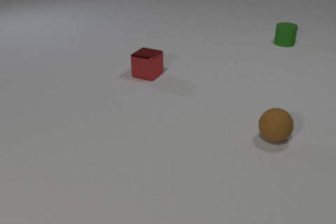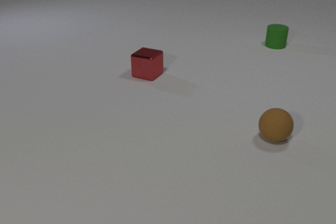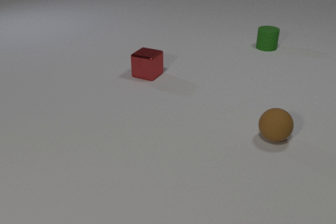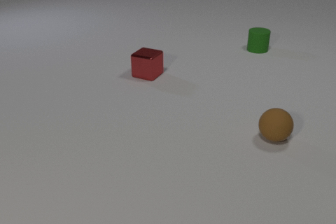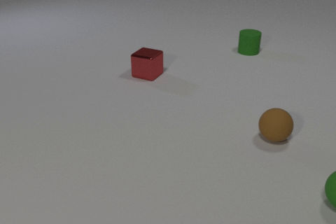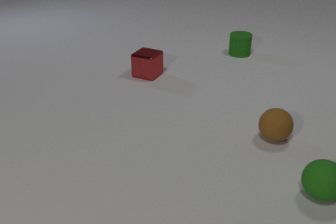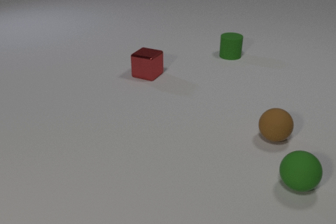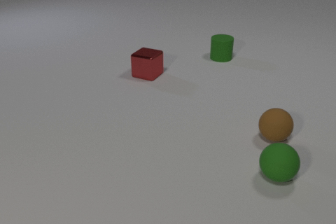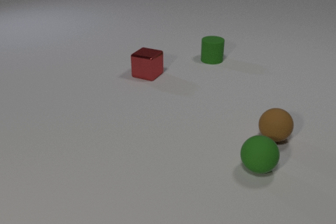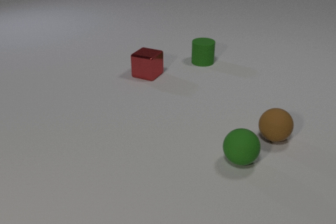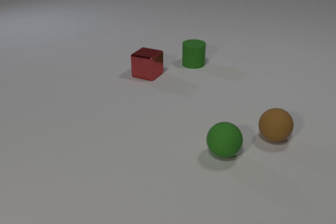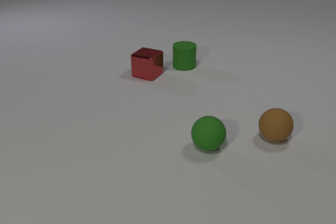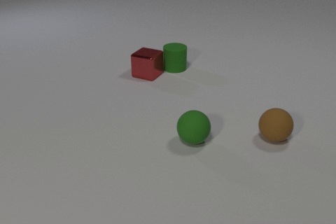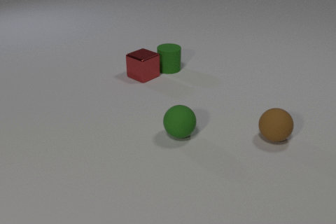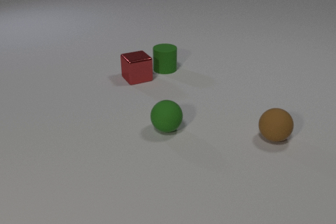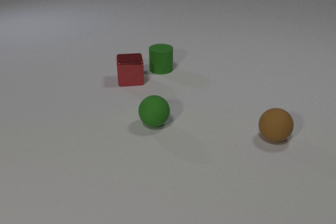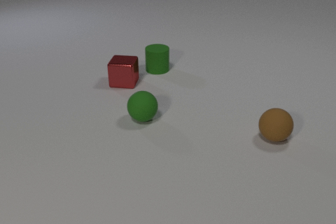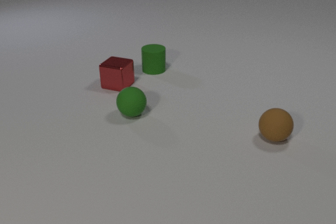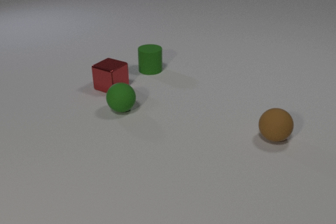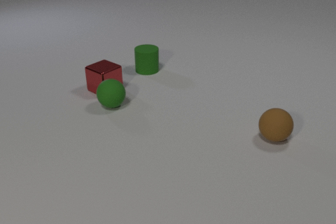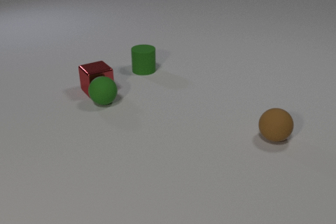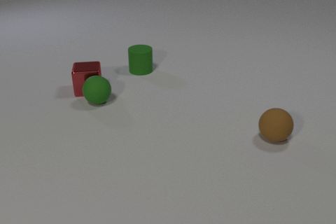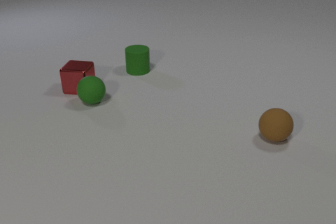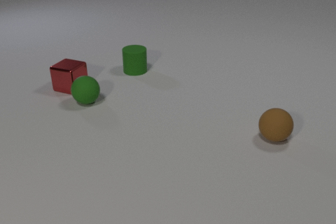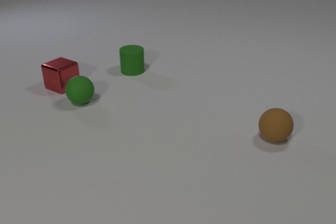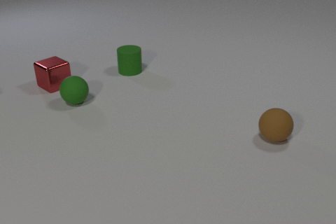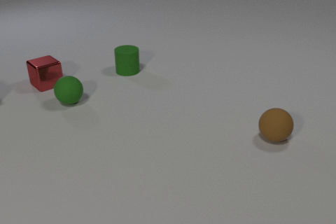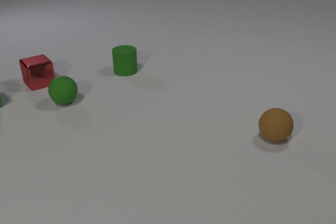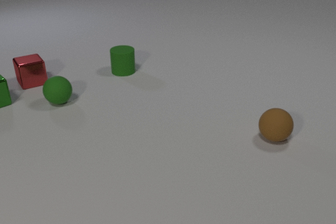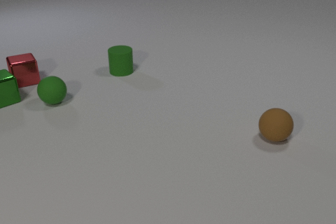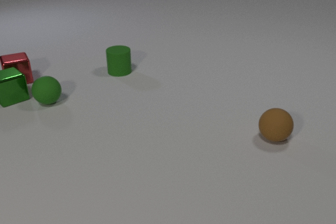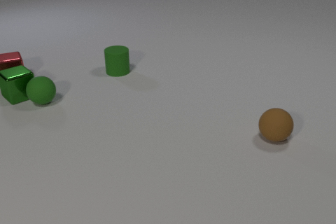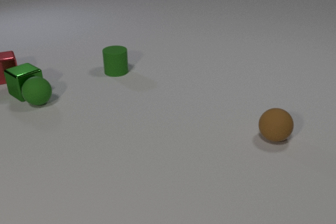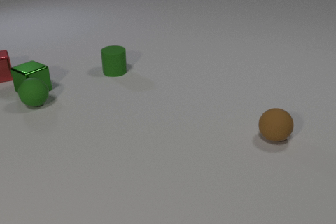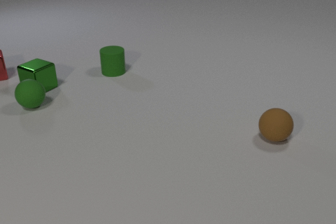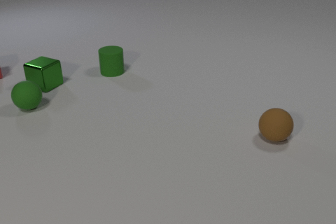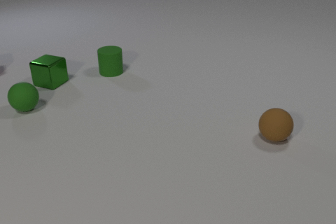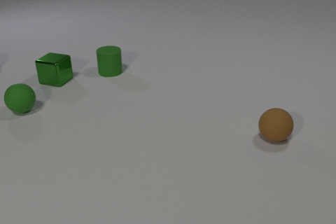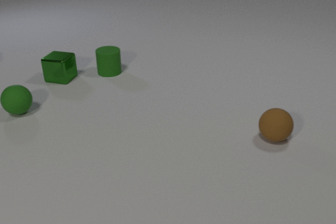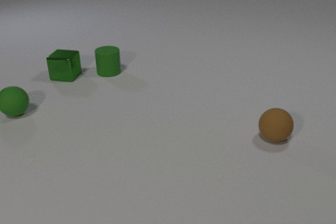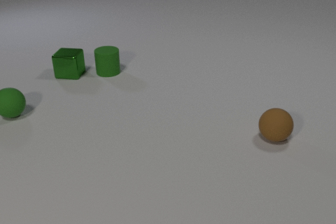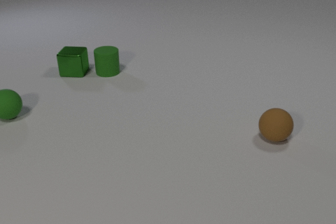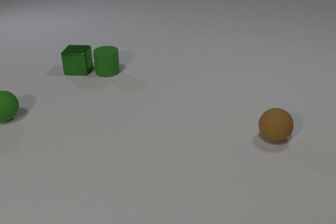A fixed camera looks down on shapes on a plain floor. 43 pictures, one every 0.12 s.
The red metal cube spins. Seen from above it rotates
clockwise.
The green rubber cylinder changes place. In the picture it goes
to the left.
0.00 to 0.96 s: The green rubber cylinder slides to the left and toward the camera. The green rubber sphere comes in at the right edge, rolls to the left.
0.96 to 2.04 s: The green rubber cylinder slides to the left and toward the camera. The red metal cube slides to the left and toward the camera, spins clockwise seen from above by about 75 degrees, its near face sliding to the left. The green rubber sphere rolls to the left and away from the camera. The green rubber cylinder and the red metal cube collide.
2.04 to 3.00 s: The green rubber cylinder slides to the left. The red metal cube slides to the left, spins so that its near face slides to the left, clockwise seen from above. The green rubber sphere rolls to the left and away from the camera. The red metal cube and the green rubber sphere collide.
3.00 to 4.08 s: The green rubber cylinder slides to the left. The red metal cube slides to the left and away from the camera, spins clockwise seen from above by about 15 degrees, its near face sliding to the left. The green metal cube comes in at the left edge, slides to the right. The green rubber sphere rolls to the left. The green metal cube and the green rubber sphere collide.
4.08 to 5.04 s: The green rubber cylinder slides to the left. The red metal cube slides to the left and away from the camera, leaves at the left edge. The green metal cube slides to the right and away from the camera, spins so that its near face slides to the right, counterclockwise seen from above. The green rubber sphere rolls to the left and toward the camera.
How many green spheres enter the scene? 1.
What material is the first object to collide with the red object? rubber.
How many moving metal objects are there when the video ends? 1.
